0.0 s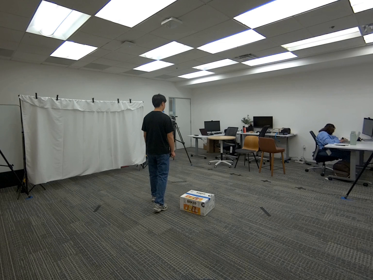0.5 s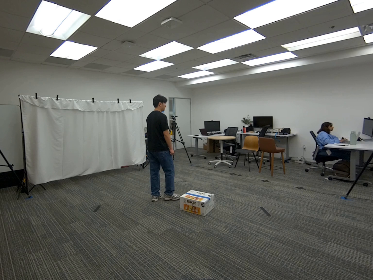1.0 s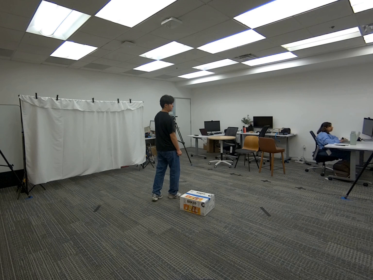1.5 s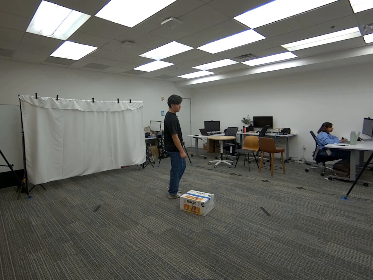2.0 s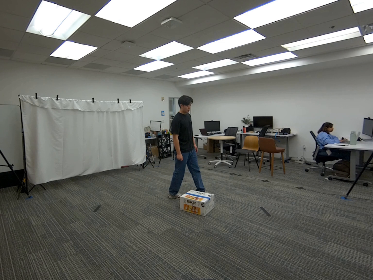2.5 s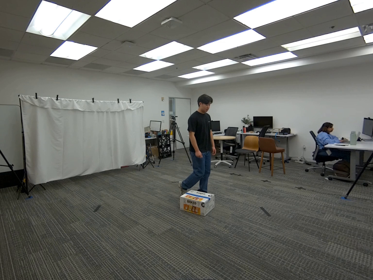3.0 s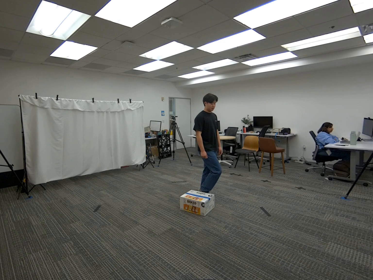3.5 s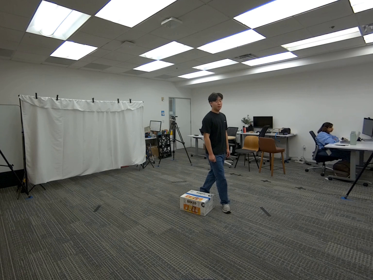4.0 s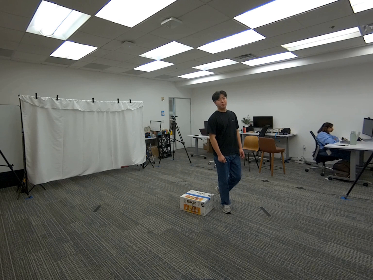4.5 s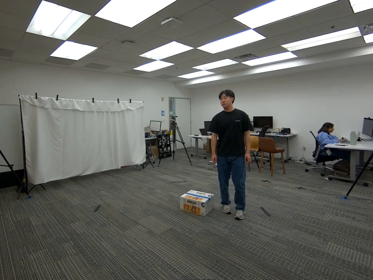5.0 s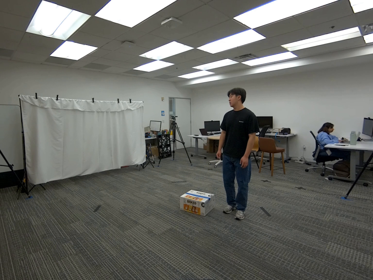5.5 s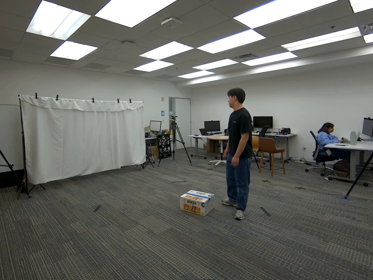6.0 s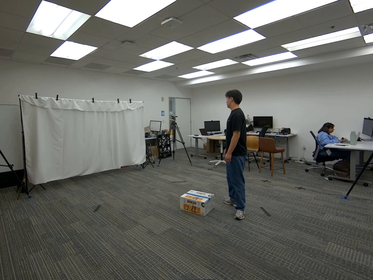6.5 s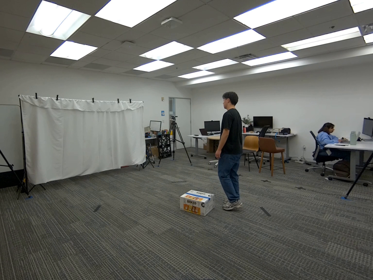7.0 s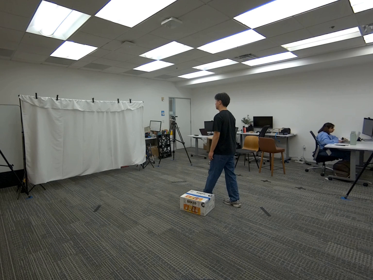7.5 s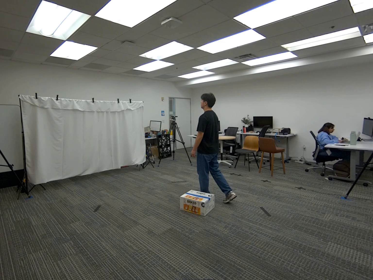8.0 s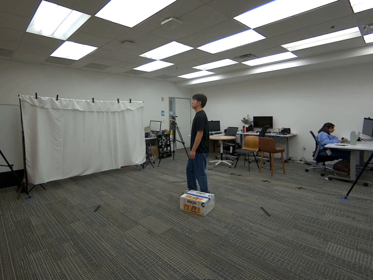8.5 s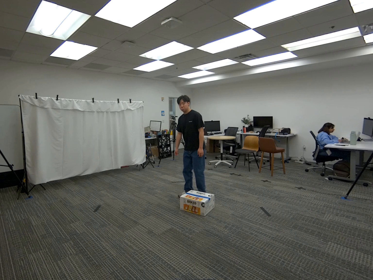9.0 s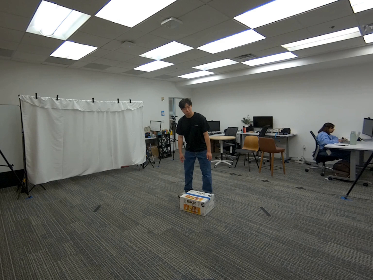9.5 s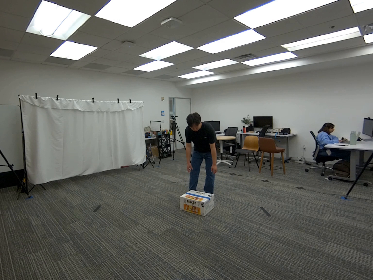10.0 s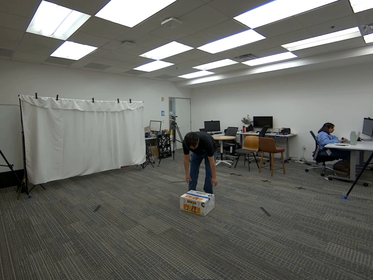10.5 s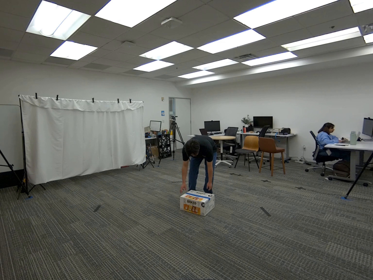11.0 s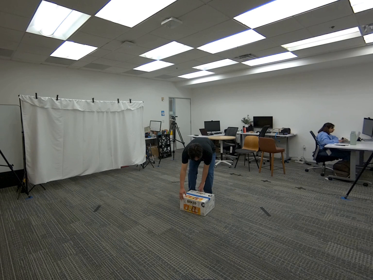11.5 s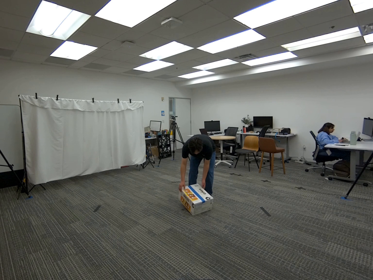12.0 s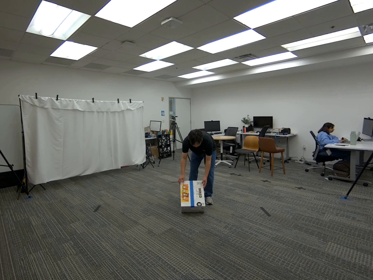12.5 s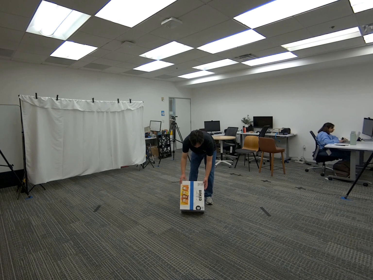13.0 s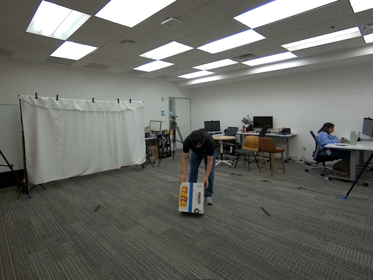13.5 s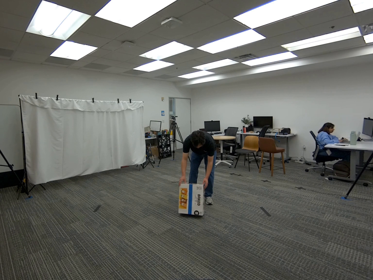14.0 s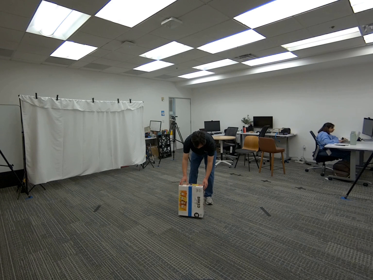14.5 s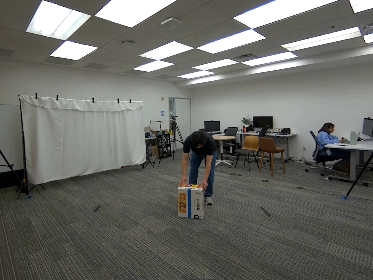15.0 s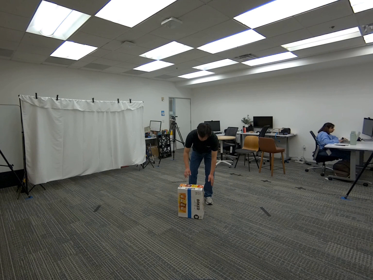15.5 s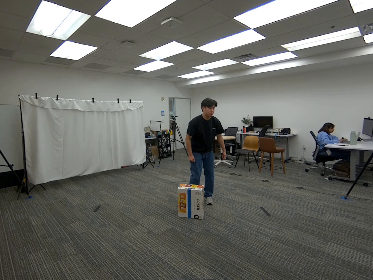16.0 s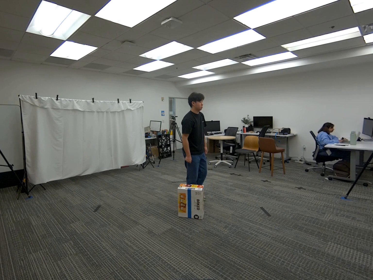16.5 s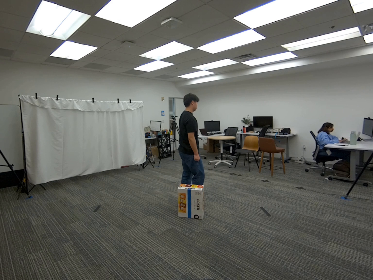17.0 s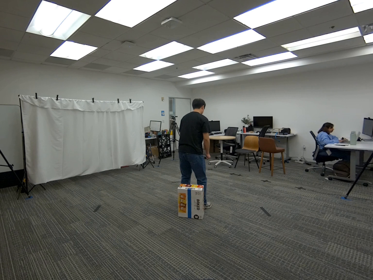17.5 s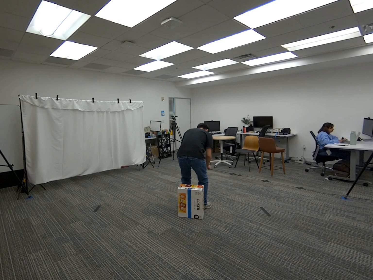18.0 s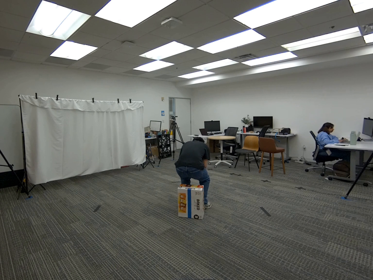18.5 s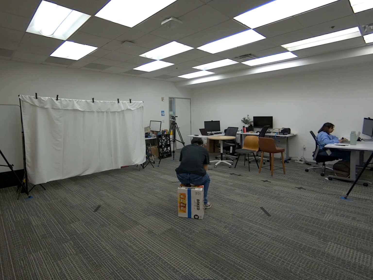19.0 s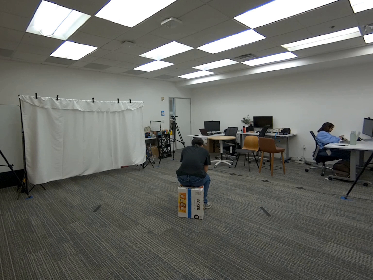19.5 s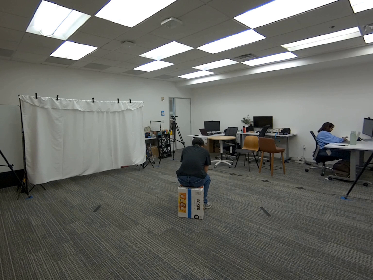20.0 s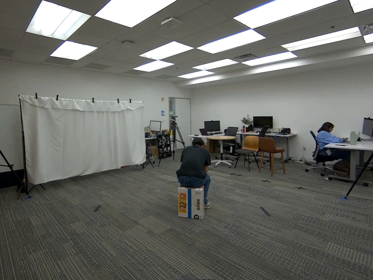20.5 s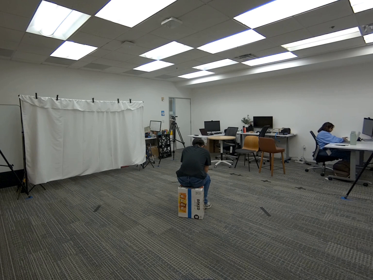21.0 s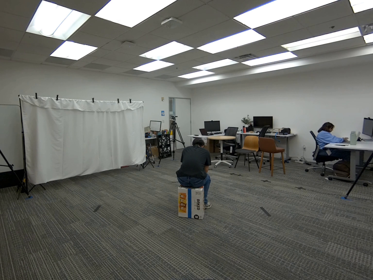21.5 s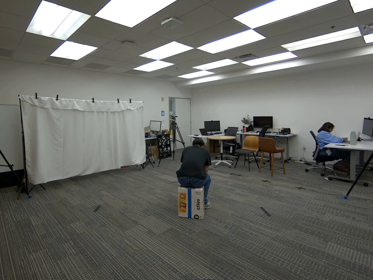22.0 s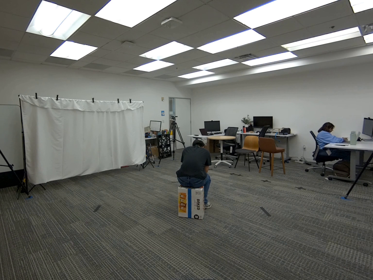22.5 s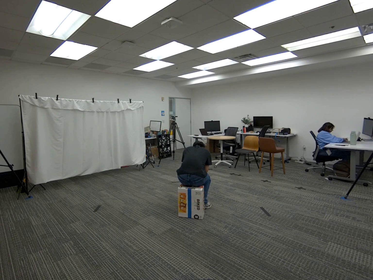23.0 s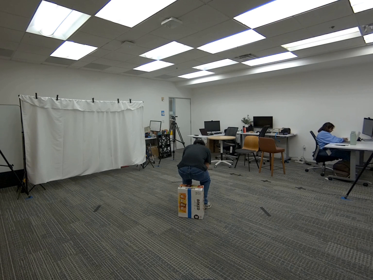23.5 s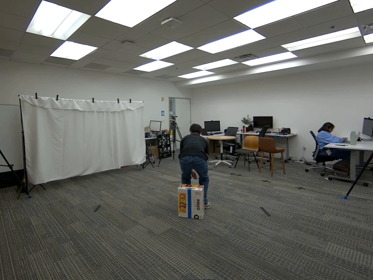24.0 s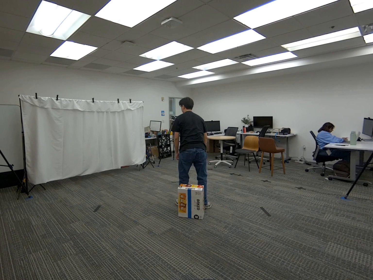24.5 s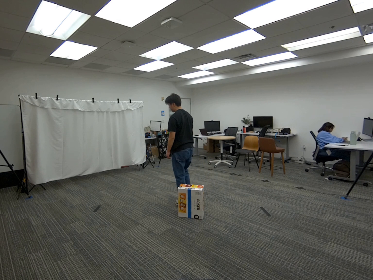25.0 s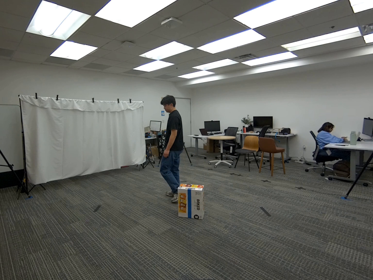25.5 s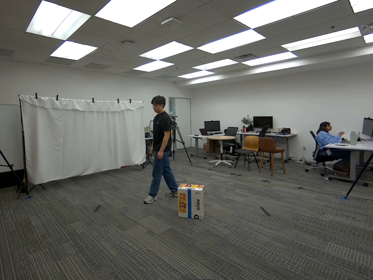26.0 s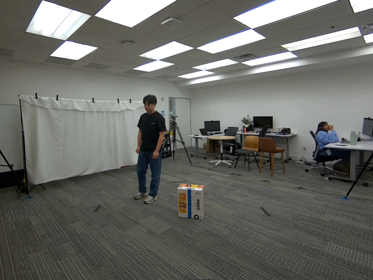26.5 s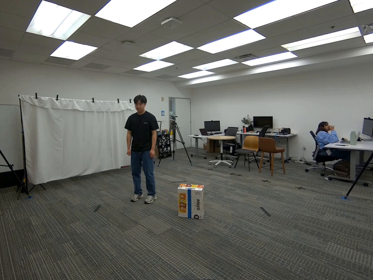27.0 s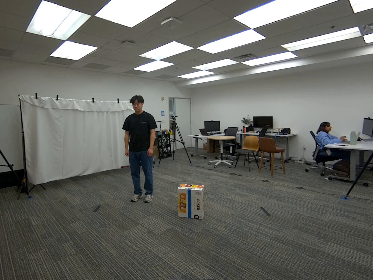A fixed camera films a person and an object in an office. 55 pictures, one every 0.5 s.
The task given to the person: Walk over to the snack box. Place it on its side and lightly sit down on the box until the end of sequence. Stand up when finished.
